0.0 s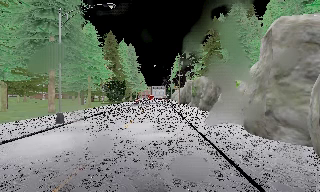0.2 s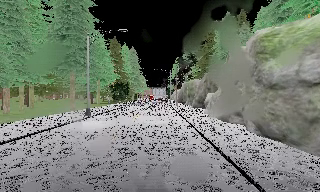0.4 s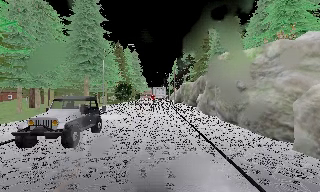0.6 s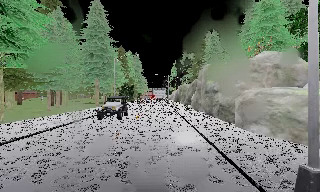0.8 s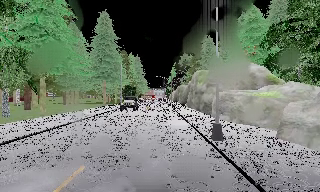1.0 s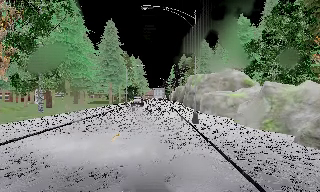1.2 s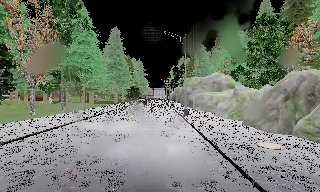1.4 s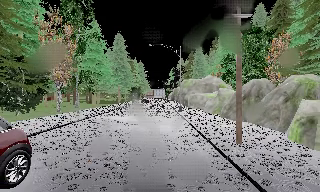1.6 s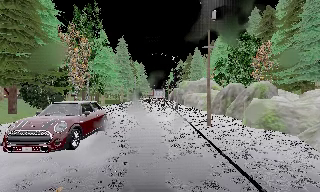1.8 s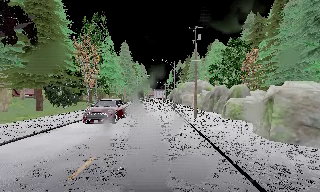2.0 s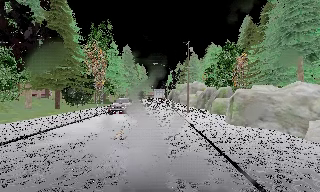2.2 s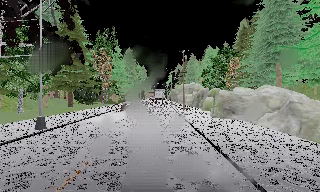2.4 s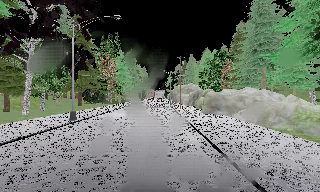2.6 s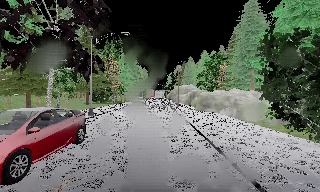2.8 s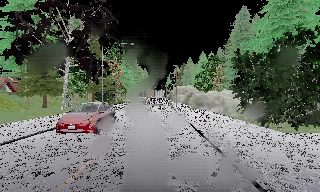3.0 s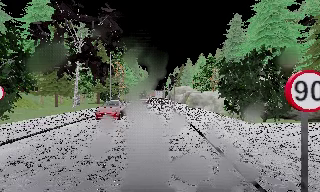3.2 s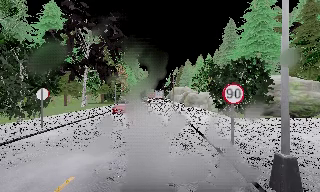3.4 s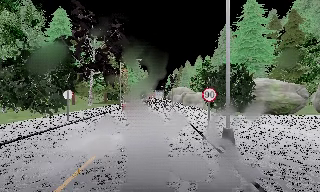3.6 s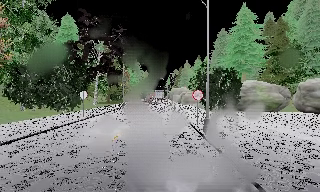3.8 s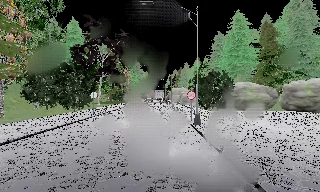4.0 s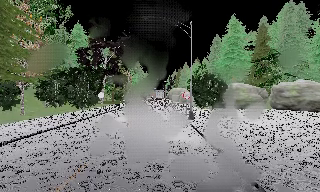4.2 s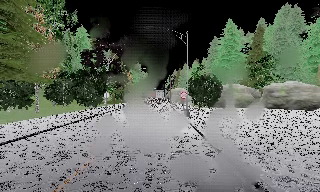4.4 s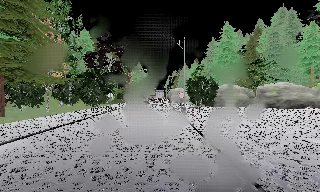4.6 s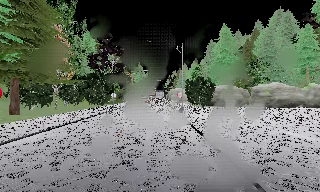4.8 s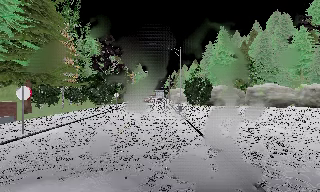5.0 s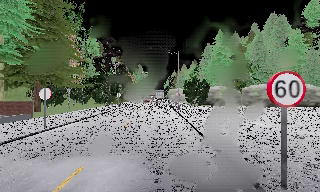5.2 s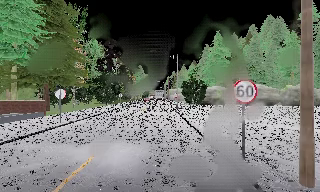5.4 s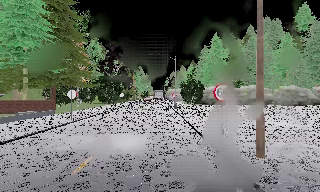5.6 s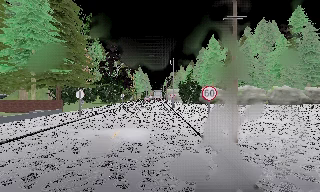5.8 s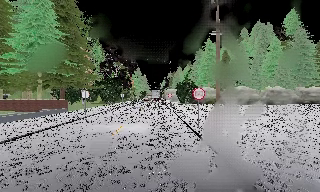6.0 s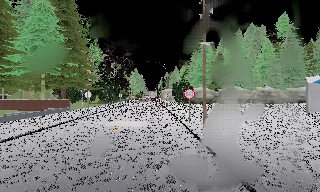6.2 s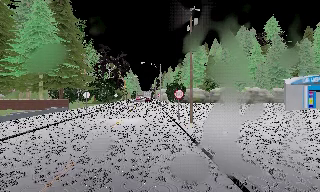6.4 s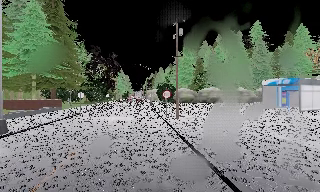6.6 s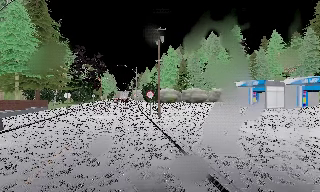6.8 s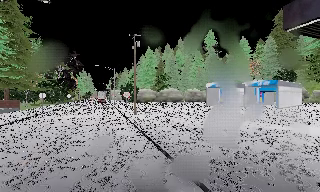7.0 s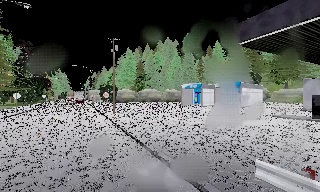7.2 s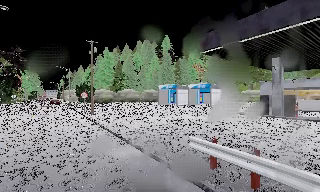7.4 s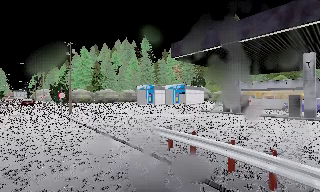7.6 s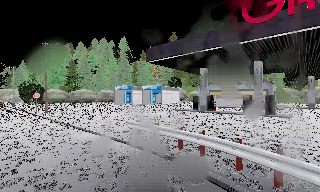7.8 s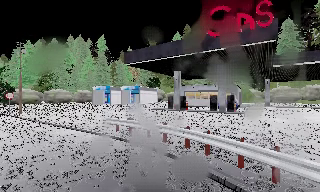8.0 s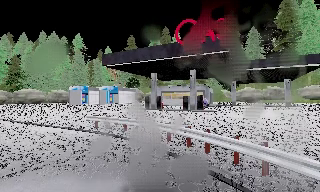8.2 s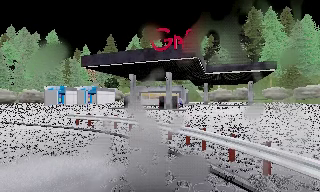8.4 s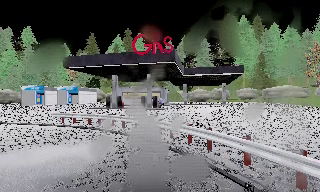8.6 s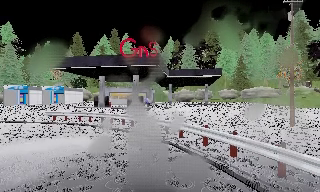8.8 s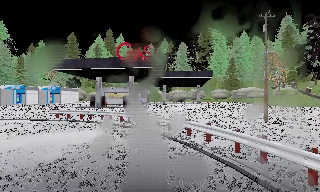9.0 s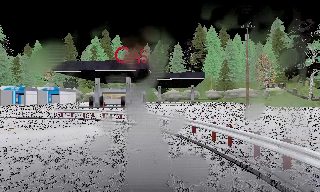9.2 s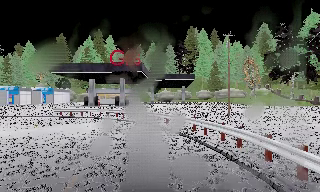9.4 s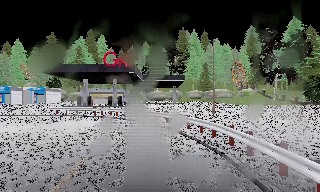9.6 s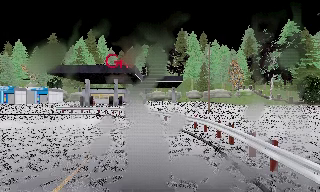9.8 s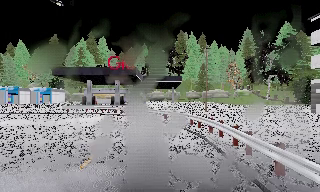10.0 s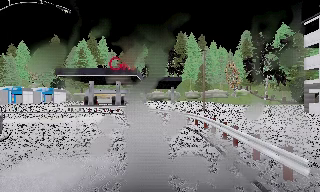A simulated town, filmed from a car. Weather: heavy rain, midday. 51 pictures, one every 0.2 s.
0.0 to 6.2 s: The camera travels backward, about 80 m, so what stands in front gets smaller. It loses speed.
6.2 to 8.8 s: The scene slides to the left, as the camera pans about 80 degrees to its right. It travels backward, about 19 m.
8.8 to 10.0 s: The camera travels backward, about 7 m, so what stands in front gets smaller.
The film runs backward here.
